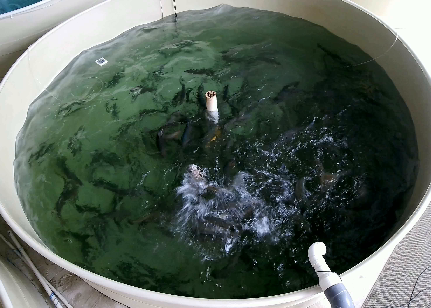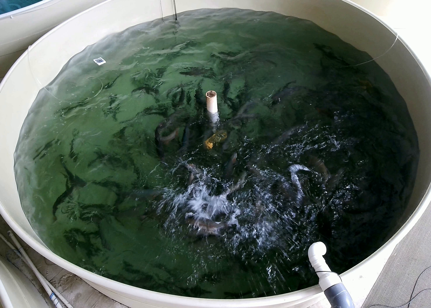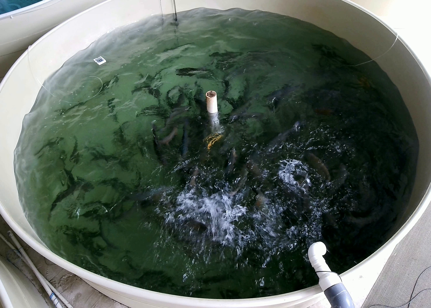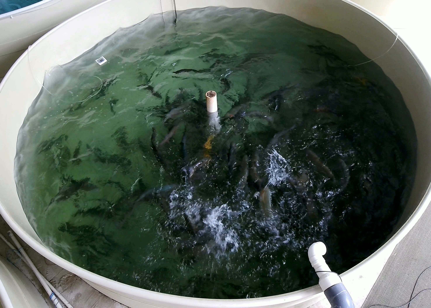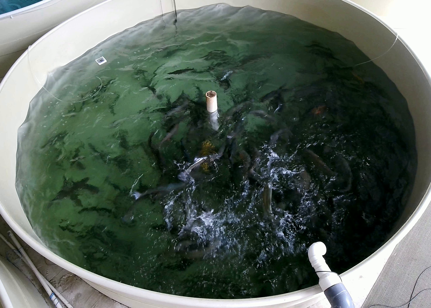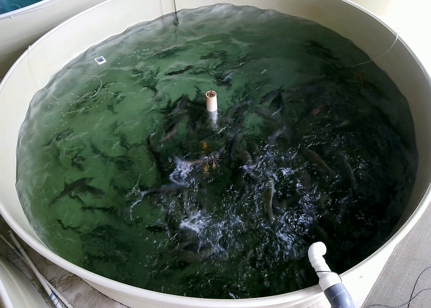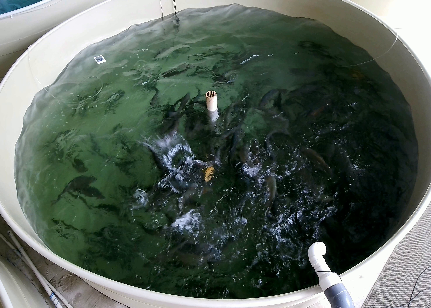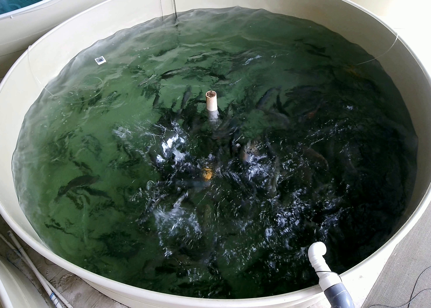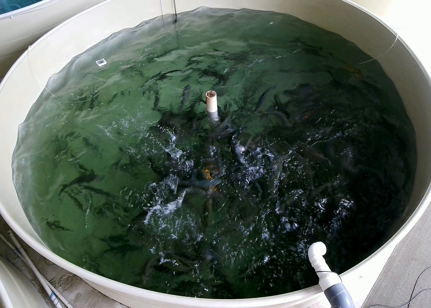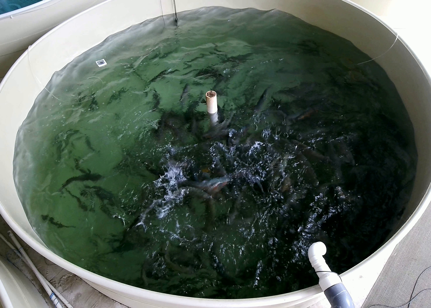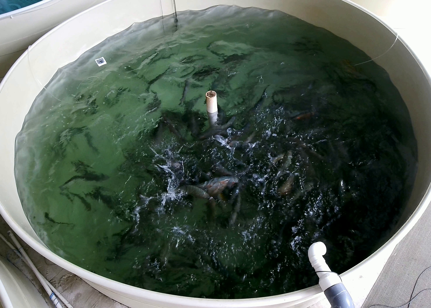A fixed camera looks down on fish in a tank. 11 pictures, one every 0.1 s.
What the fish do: Strong feeding.
